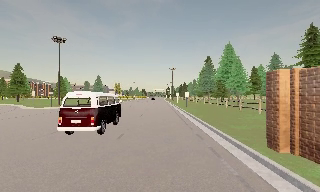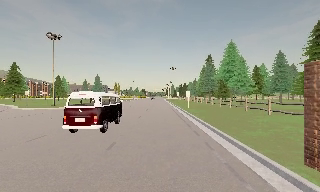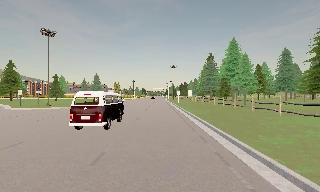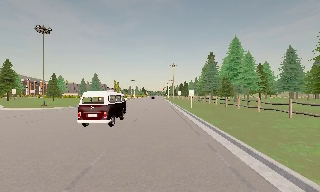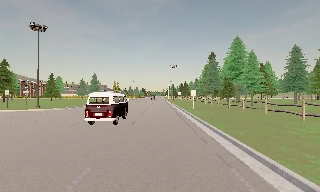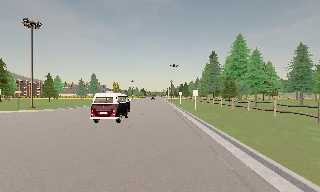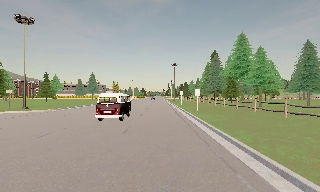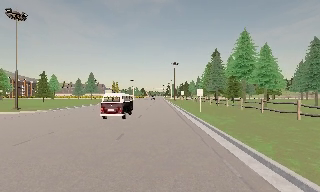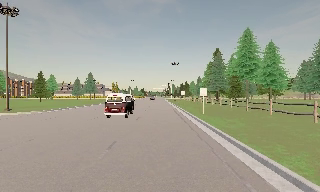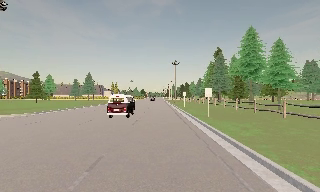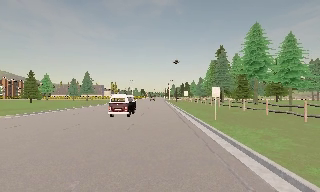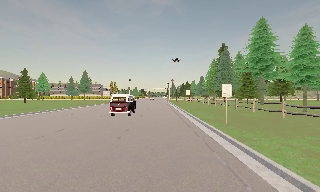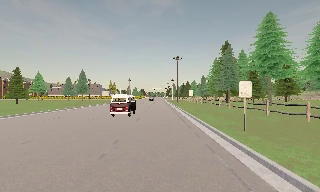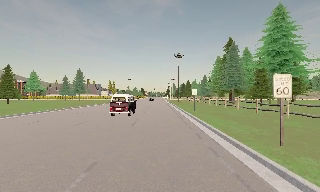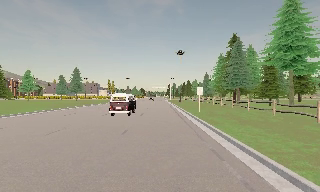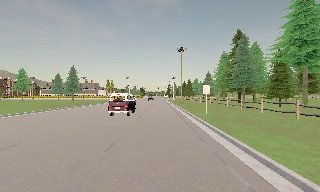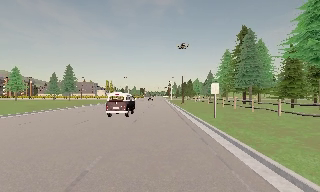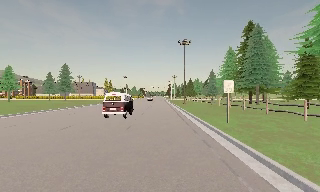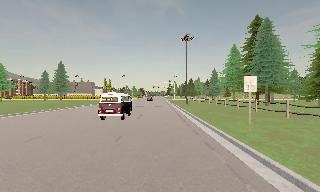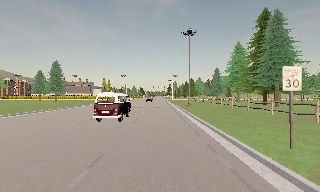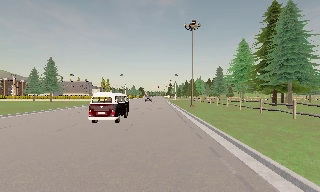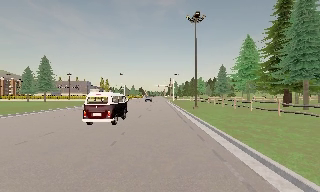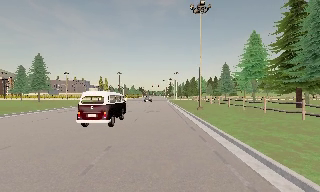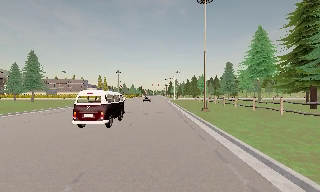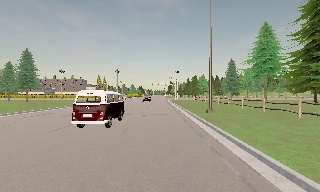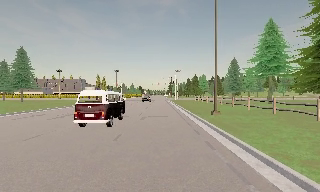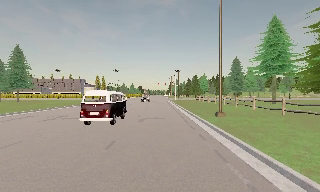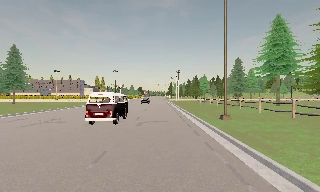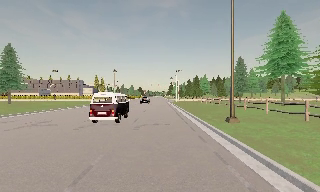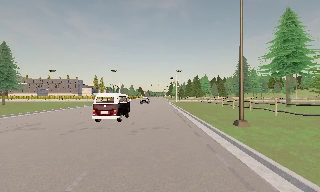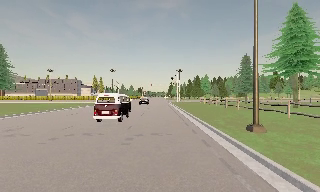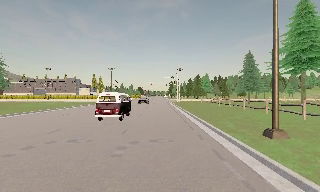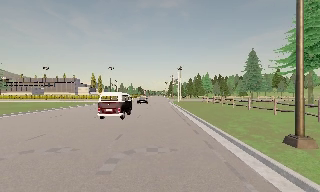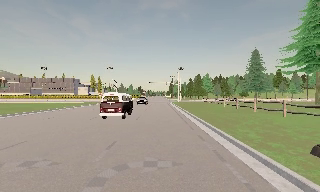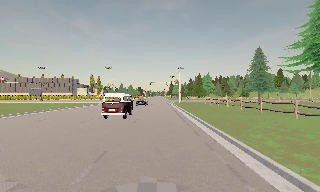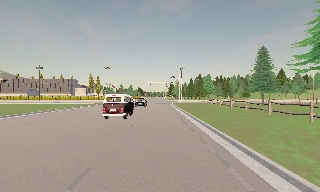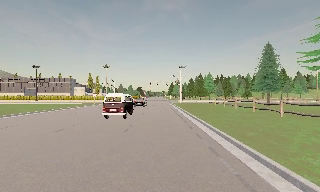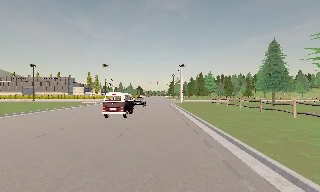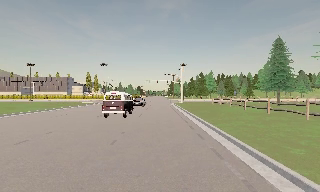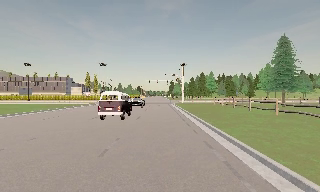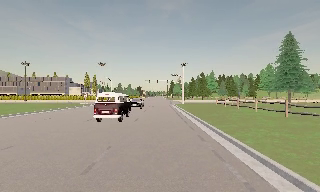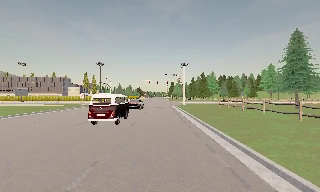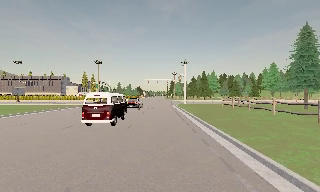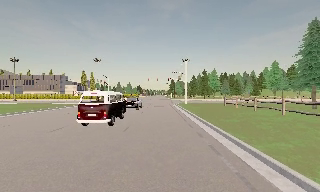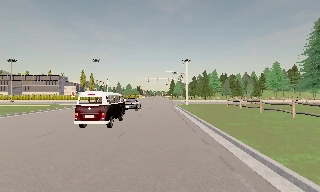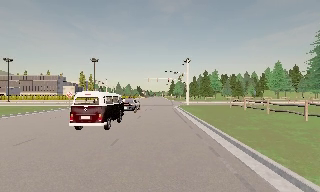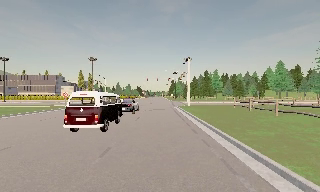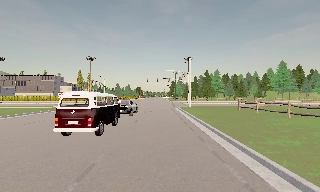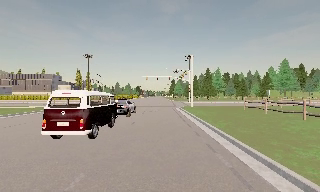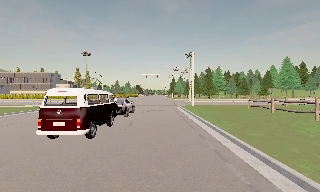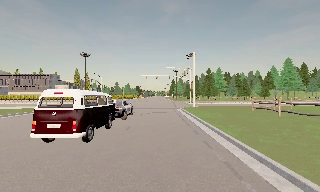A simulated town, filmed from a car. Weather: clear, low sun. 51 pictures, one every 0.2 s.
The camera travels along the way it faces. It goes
forward.
0.0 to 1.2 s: The camera travels forward, about 7 m, so what stands in front looms larger.
1.2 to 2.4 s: The camera travels forward, about 10 m, so what stands in front looms larger. It gains speed.
2.4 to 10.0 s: The camera travels forward, about 55 m, so what stands in front looms larger. It loses speed.
The film runs forward here.
